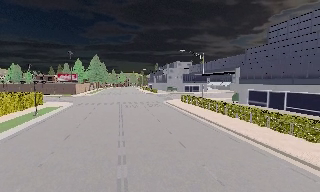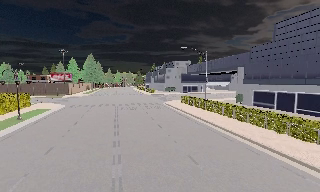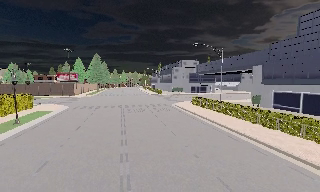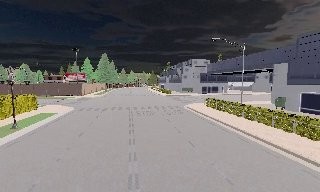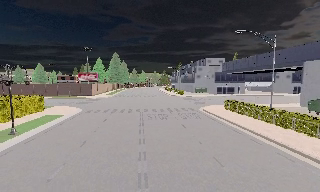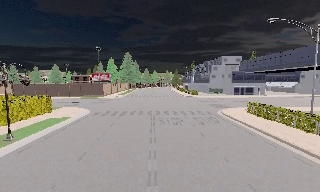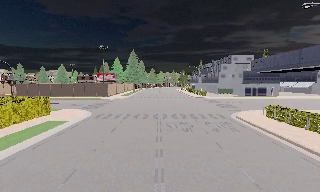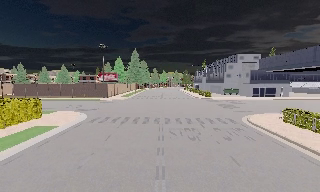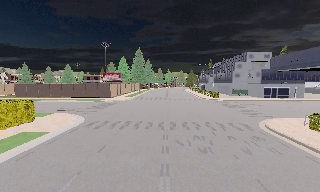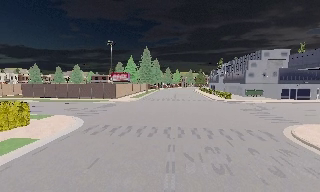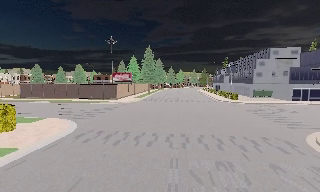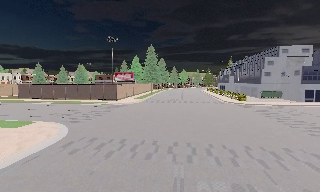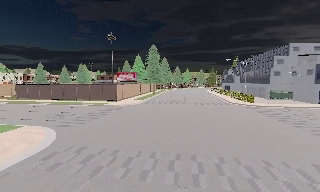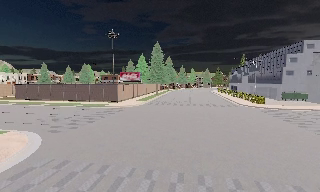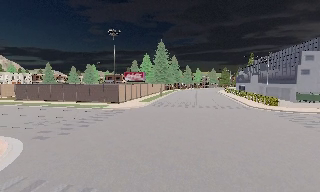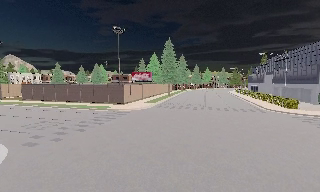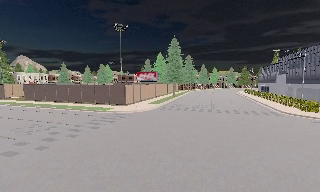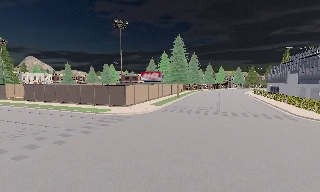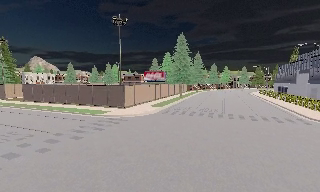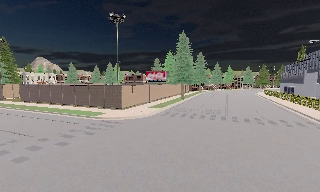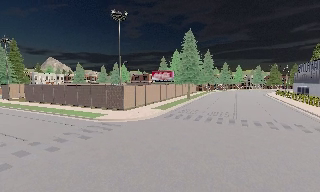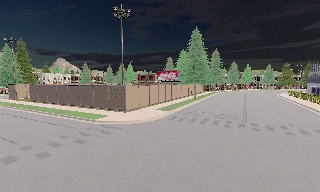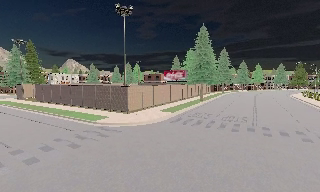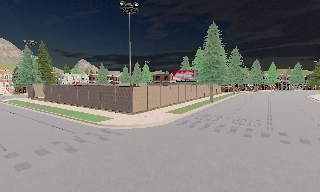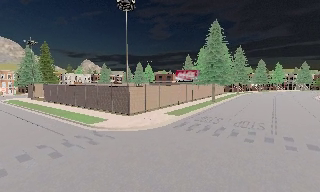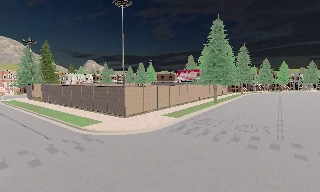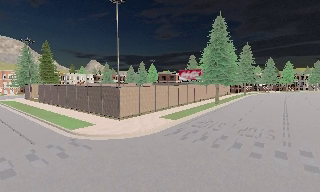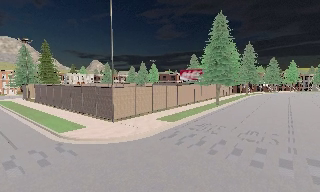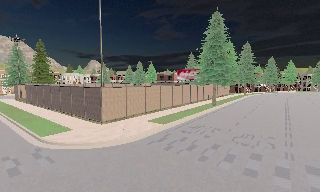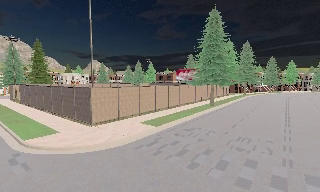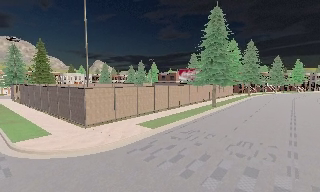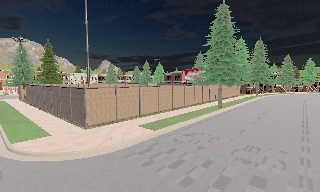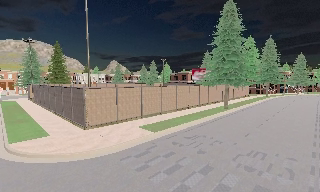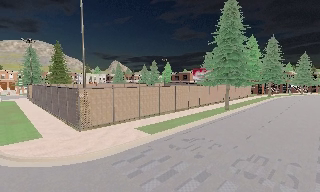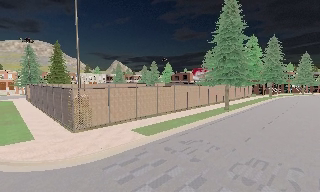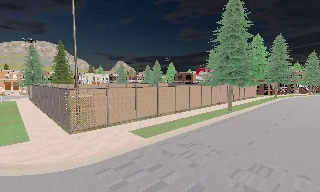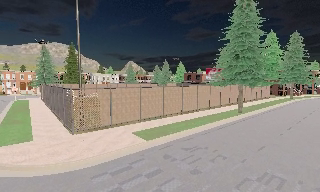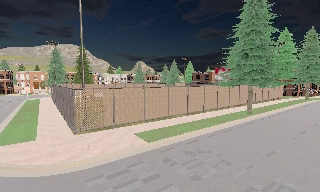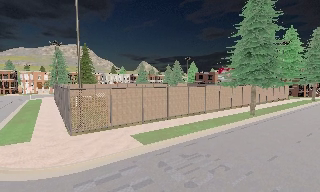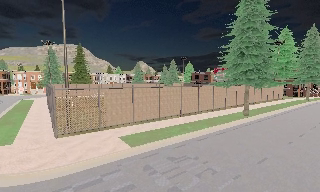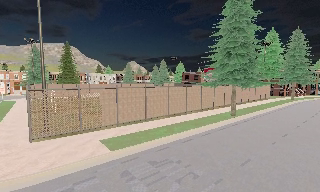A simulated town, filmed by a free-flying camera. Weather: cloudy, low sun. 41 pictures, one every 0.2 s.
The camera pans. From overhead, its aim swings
counterclockwise.
0.0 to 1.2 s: The camera swings to its left by about 15 degrees, and the scene slides to the right. It travels forward, about 11 m, so what stands in front looms larger.
1.2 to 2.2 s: The camera travels forward, about 9 m, so what stands in front looms larger.
2.2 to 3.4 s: The camera pans to its left, which is counterclockwise from overhead, by about 10 degrees. It travels forward, about 10 m, so what stands in front looms larger.
3.4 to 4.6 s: The camera pans to its left, which is counterclockwise from overhead, by about 15 degrees. It travels forward and to its right, about 7 m, so what stands in front looms larger.
4.6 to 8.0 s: The camera pans to its left, which is counterclockwise from overhead, by about 20 degrees. It travels forward and to its right, about 13 m, so what stands in front looms larger. It loses speed.
The film runs forward here.
